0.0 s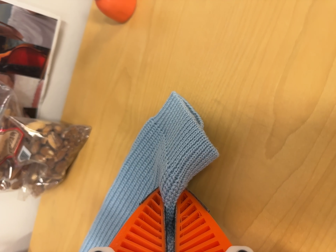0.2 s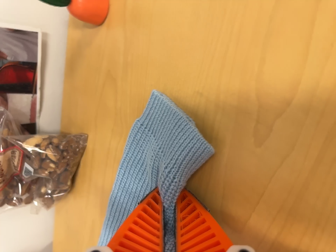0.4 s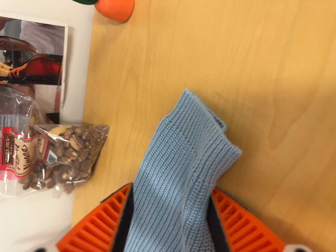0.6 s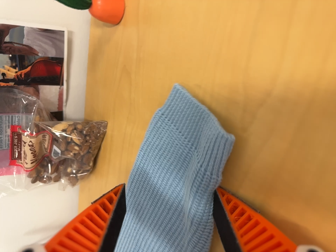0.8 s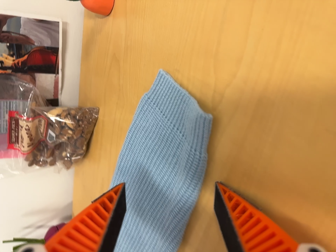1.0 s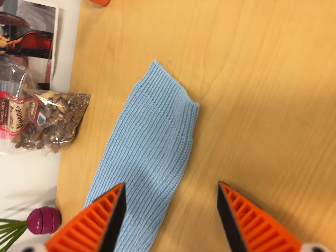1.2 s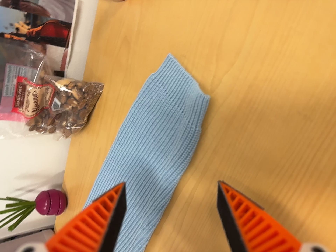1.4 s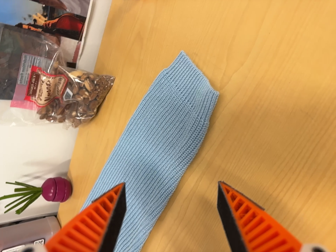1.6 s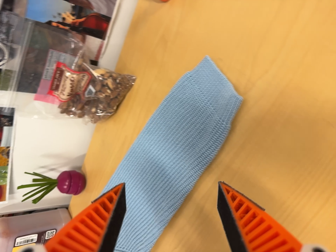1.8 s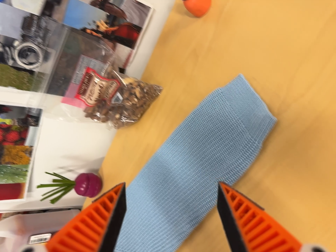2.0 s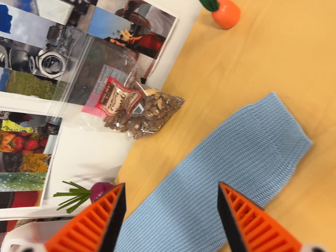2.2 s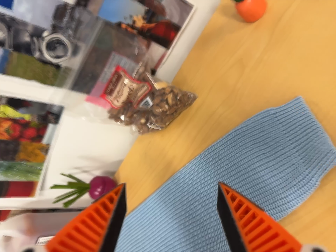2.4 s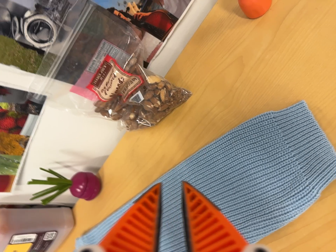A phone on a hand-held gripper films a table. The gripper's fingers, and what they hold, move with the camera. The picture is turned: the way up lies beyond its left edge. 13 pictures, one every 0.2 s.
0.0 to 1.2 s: The camera travels backward and to its right, about 9 cm, so what stands in front gets smaller.
1.2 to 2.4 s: The camera travels to its left, about 12 cm, so close, fixed things drift to the right. It rolls about its line of sight by about 20 degrees, and the scene rotates clockwise.
The film runs backward here.
